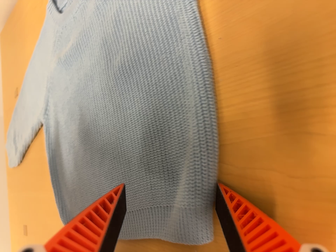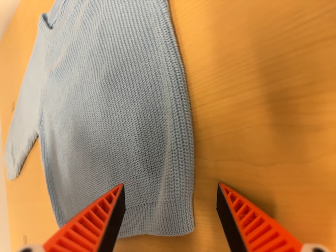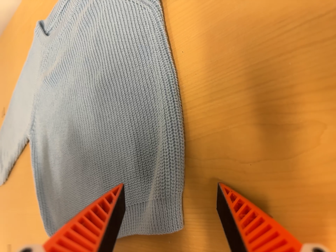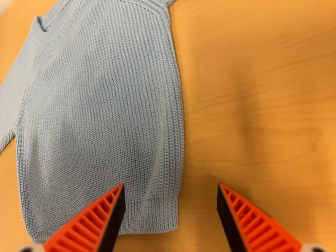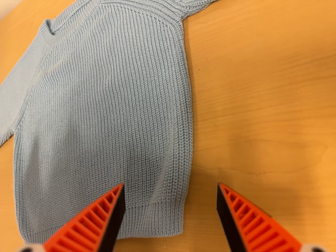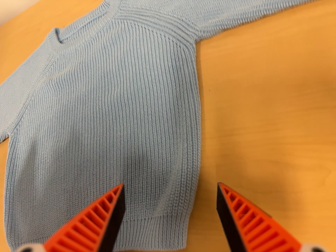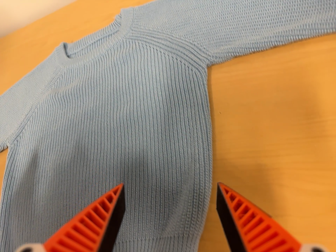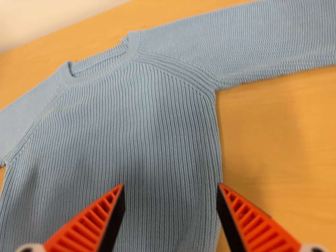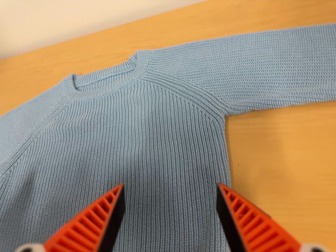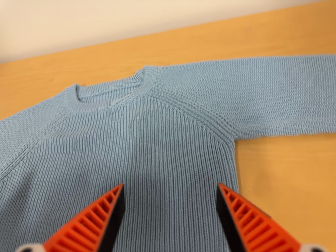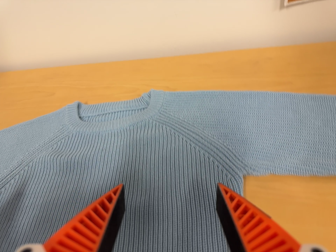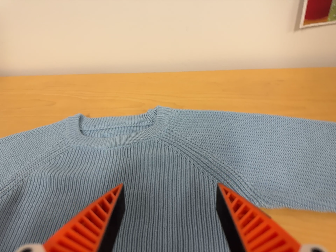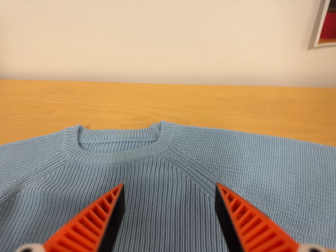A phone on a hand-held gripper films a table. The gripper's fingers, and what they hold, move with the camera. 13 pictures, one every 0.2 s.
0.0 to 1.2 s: The camera pans to its right by about 15 degrees. It travels to its left and backward, about 12 cm. Its aim tips toward the top of its view by about 20 degrees, and the scene shifts downward. It rolls about its line of sight by about 15 degrees, and the scene rotates clockwise.
1.2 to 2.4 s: The camera pans to its right by about 10 degrees. It travels to its left, toward the top of its view and forward, about 16 cm. Its aim tips toward the top of its view by about 15 degrees, and the scene shifts downward. It rolls about its line of sight by about 20 degrees, and the scene rotates clockwise.
The film runs backward here.
